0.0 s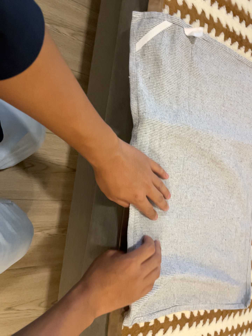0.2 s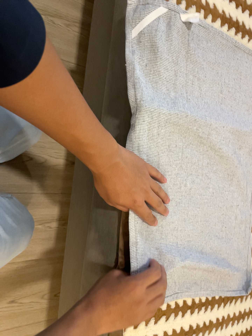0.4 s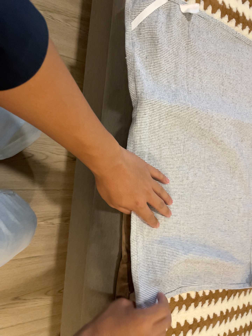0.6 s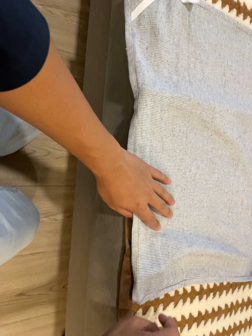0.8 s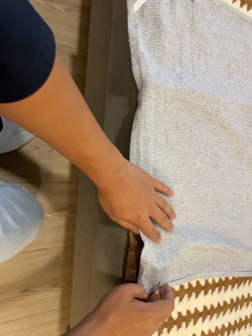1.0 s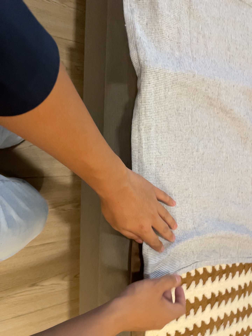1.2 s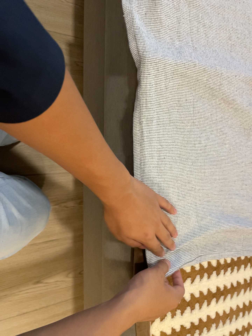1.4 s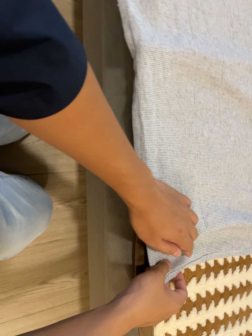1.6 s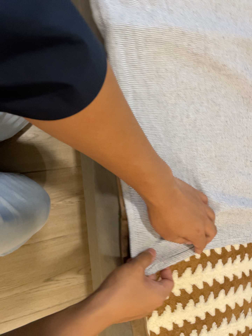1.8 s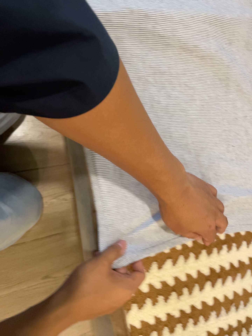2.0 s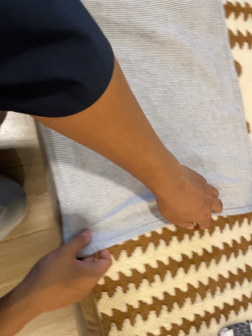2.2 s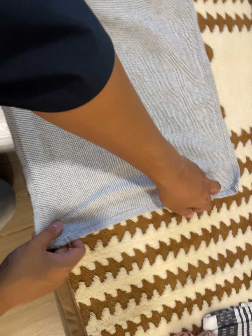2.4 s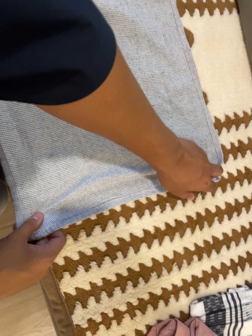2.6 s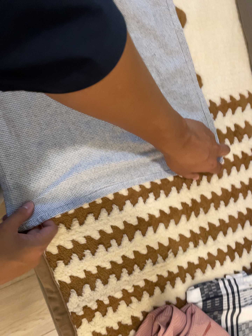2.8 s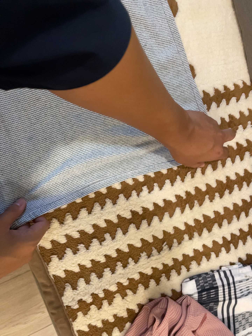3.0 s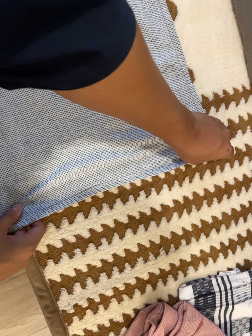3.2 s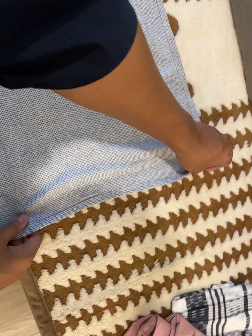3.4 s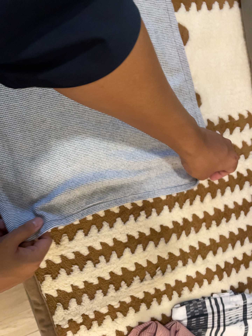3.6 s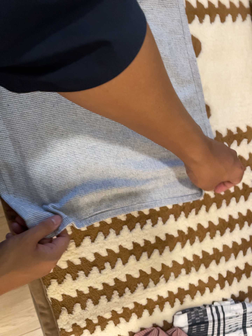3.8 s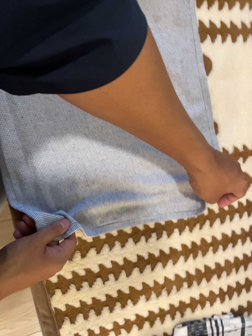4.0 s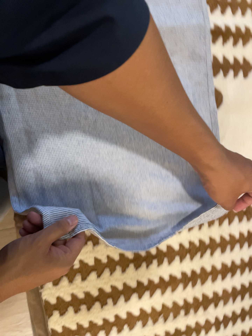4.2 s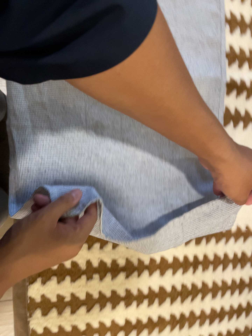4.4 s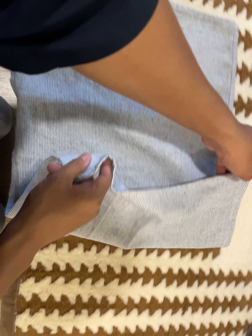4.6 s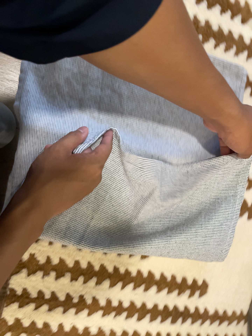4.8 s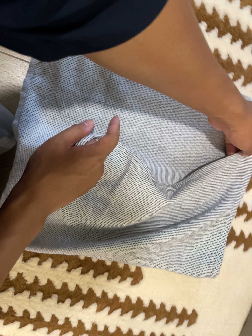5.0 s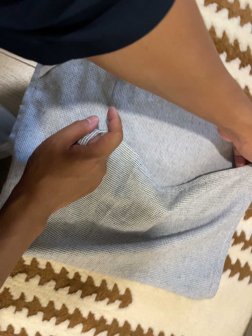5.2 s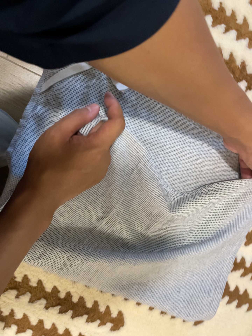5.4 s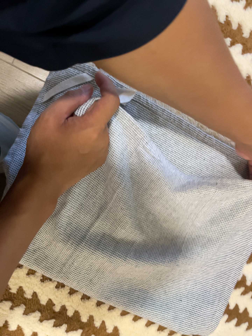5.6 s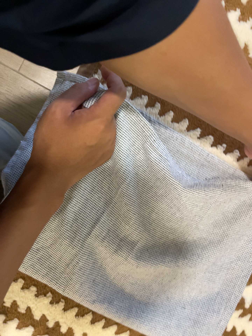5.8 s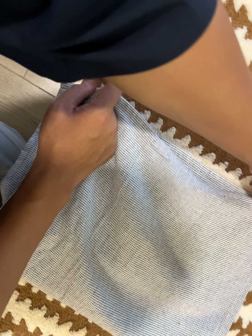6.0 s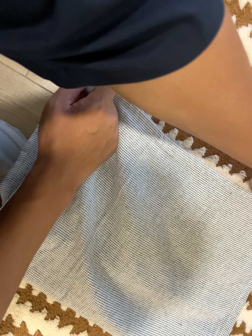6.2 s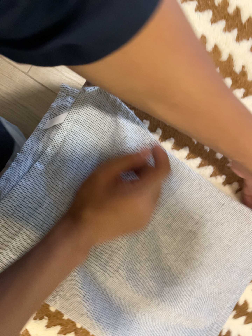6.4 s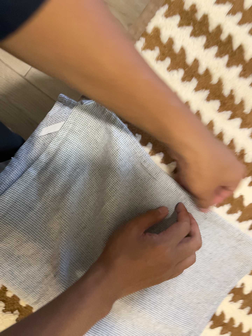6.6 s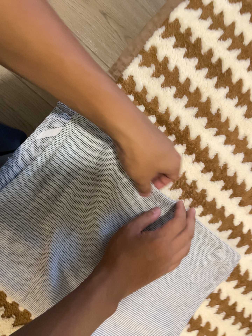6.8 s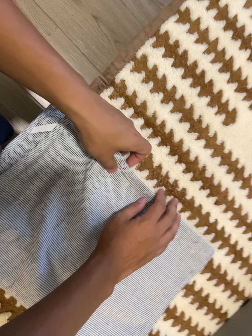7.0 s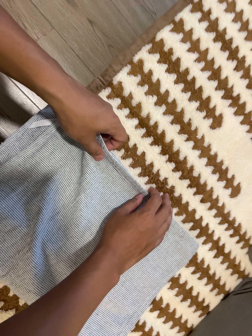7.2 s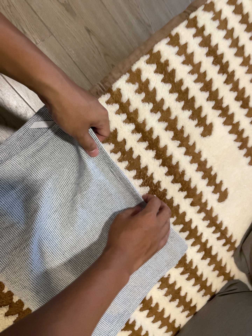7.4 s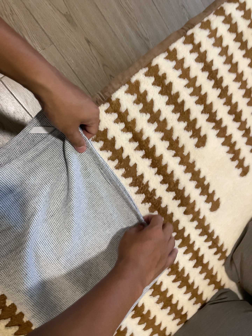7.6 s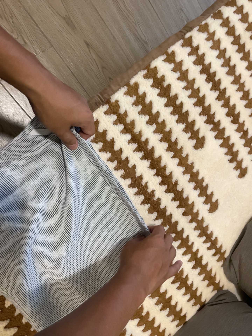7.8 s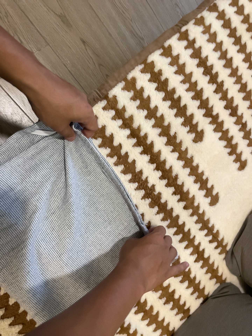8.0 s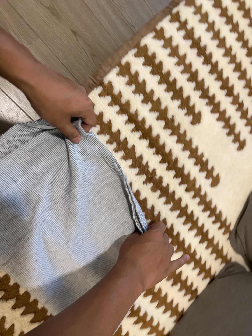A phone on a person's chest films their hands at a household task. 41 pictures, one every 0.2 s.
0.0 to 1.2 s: The camera travels toward the bottom of its view, about 6 cm, so close, fixed things drift upward.
1.2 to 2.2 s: The camera pans to its left by about 10 degrees. It travels to its right, about 28 cm. It rolls about its line of sight by about 15 degrees, and the scene rotates counterclockwise.
2.2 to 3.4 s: The camera travels to its right, about 8 cm, so close, fixed things drift to the left.
3.4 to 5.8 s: The camera travels toward the top of its view, about 36 cm, so close, fixed things drift downward. Its aim tips toward the top of its view by about 10 degrees, and the scene shifts downward. It rolls about its line of sight by about 45 degrees, and the scene rotates clockwise.
5.8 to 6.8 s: The camera travels backward, about 7 cm, so what stands in front gets smaller. It rolls about its line of sight by about 15 degrees, and the scene rotates clockwise.
6.8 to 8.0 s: The camera travels backward and toward the bottom of its view, about 10 cm, so what stands in front gets smaller.
The film runs forward here.
